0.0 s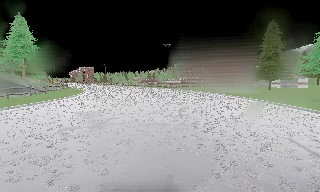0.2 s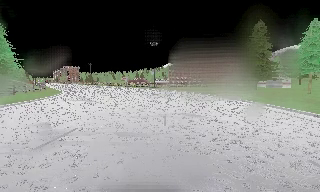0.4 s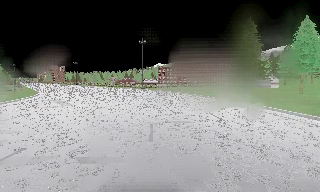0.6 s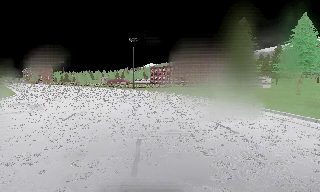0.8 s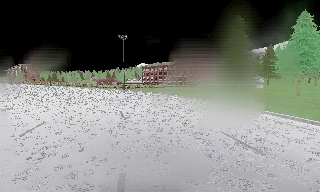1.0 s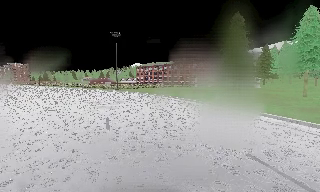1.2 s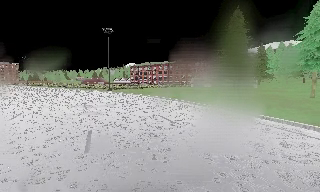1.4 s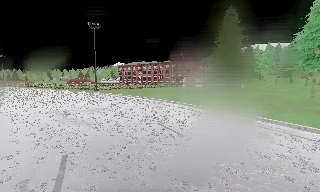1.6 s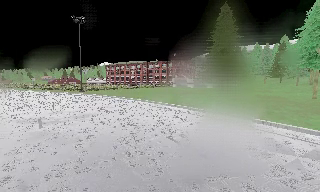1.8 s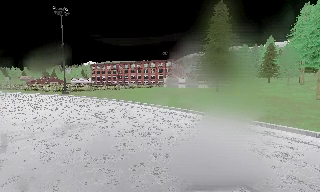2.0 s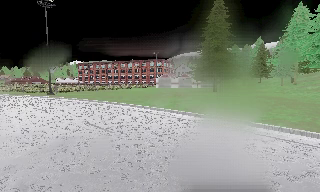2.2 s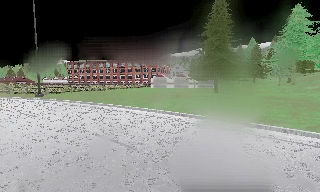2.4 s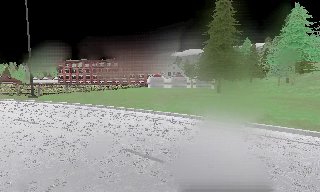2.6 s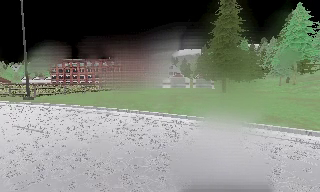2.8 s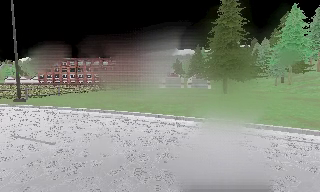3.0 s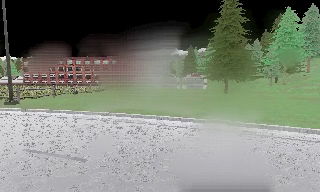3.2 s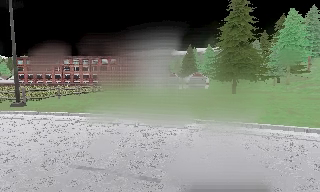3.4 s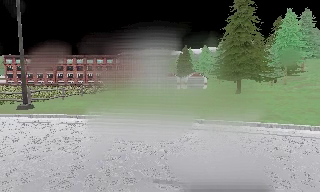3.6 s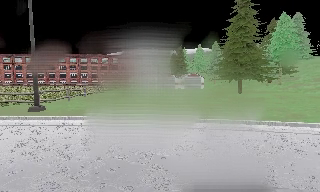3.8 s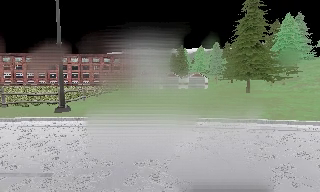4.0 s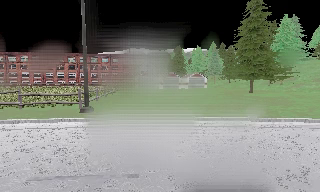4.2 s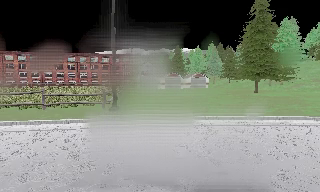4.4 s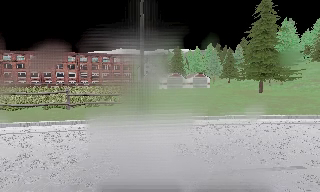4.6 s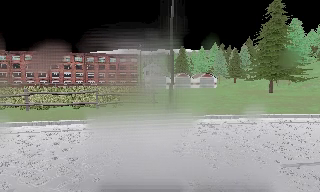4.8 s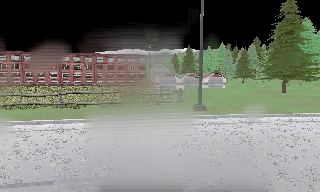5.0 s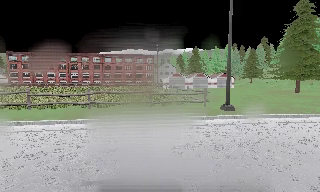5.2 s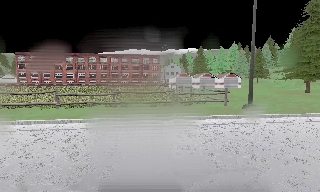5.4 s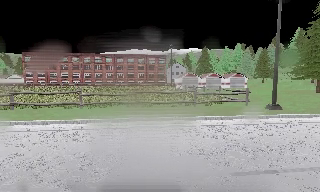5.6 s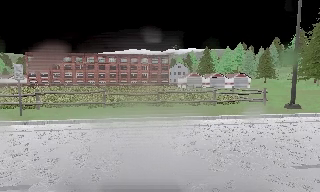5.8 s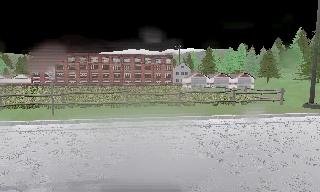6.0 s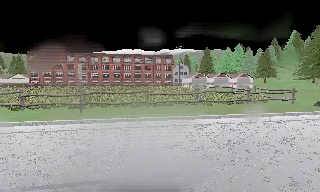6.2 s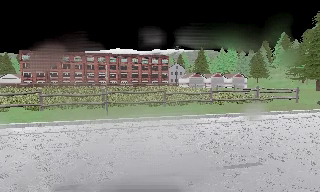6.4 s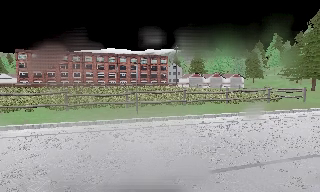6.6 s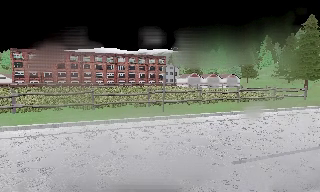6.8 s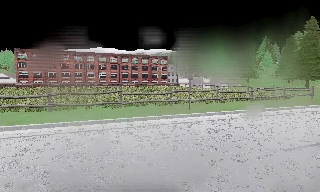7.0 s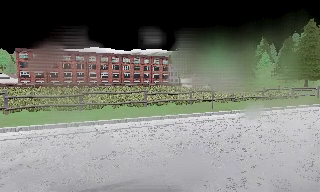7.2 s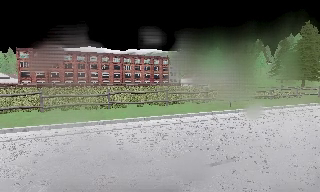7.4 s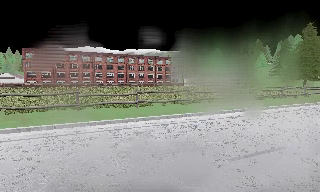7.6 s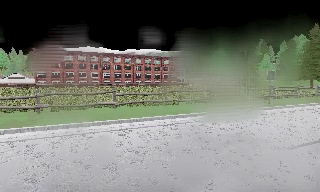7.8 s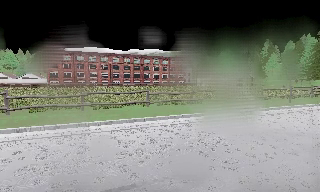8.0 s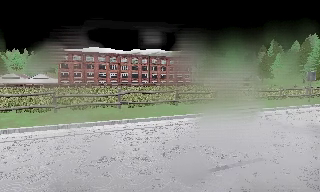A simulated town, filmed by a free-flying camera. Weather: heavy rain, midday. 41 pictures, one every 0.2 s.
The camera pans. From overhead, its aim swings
clockwise.
0.0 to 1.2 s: The camera swings to its right by about 15 degrees, and the scene slides to the left. It travels forward, about 11 m, so what stands in front looms larger.
1.2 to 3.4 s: The camera pans to its right, which is clockwise from overhead, by about 40 degrees. It travels to its left and forward, about 20 m.
3.4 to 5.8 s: The camera travels to its left, about 20 m, so close, fixed things drift to the right.
5.8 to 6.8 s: The camera pans to its right, which is clockwise from overhead, by about 10 degrees. It travels to its left, about 9 m, so close, fixed things drift to the right.
6.8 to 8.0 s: The camera travels to its left, about 12 m, so close, fixed things drift to the right.
The film runs forward here.
